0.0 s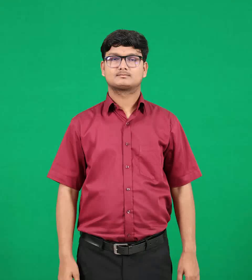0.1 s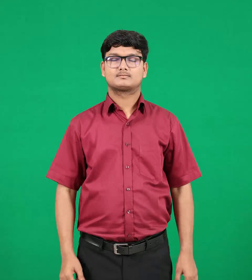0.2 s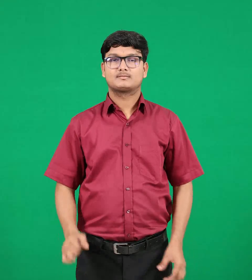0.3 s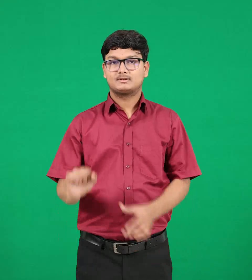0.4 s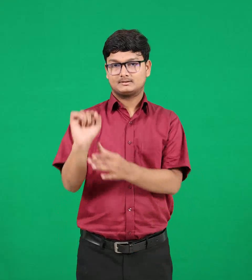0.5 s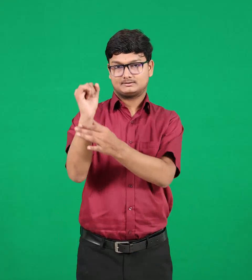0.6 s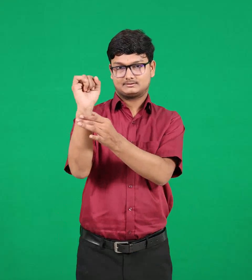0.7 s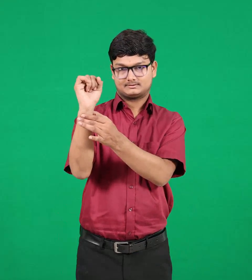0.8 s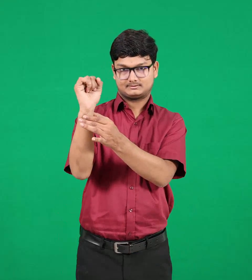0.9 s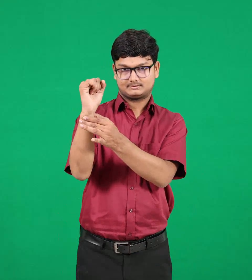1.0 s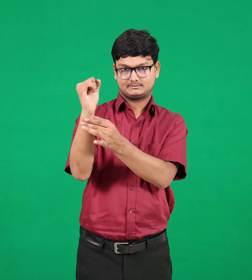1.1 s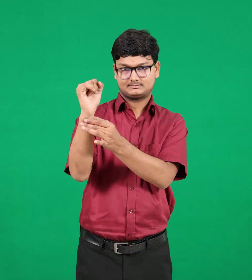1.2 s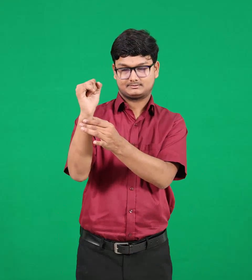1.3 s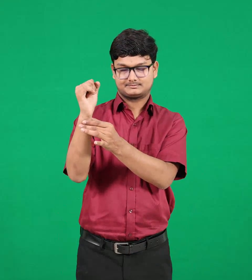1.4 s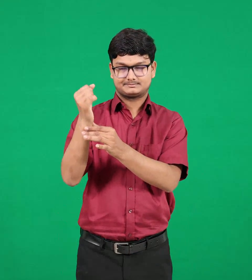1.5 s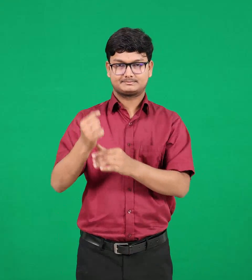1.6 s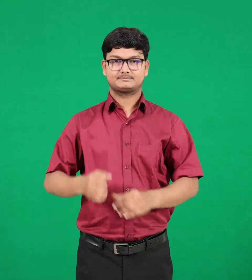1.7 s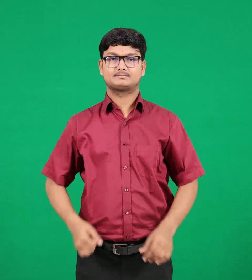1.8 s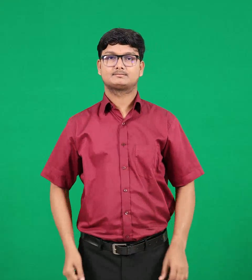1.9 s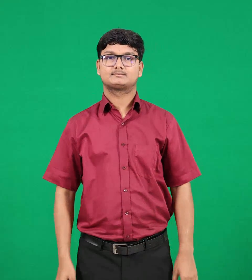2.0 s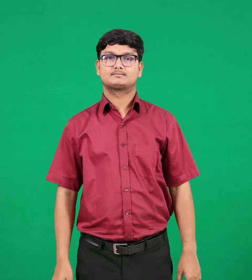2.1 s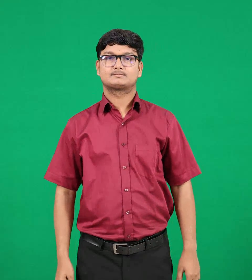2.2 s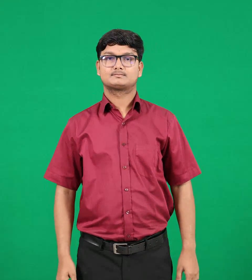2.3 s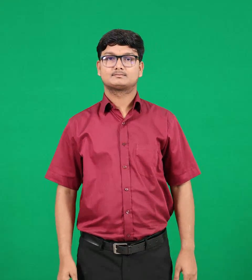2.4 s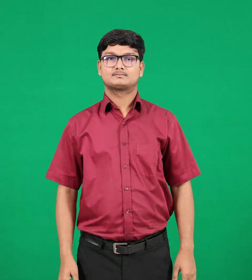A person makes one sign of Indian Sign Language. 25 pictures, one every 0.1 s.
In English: wrist
